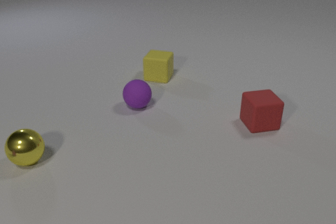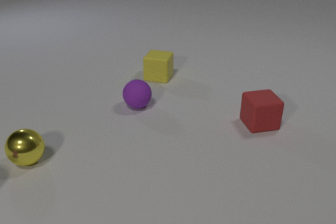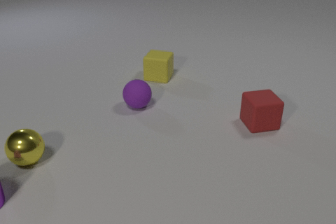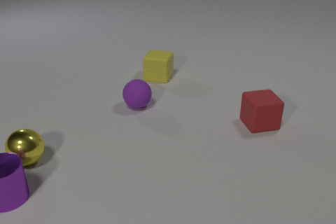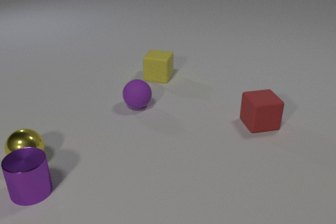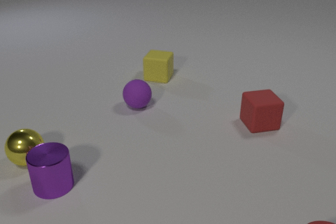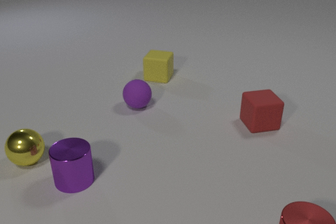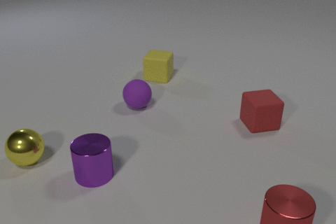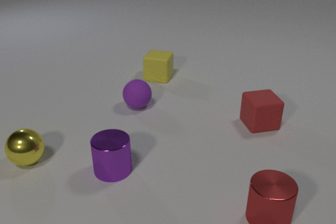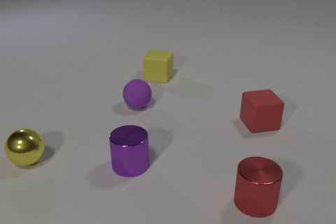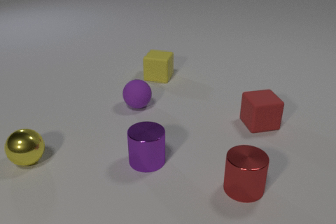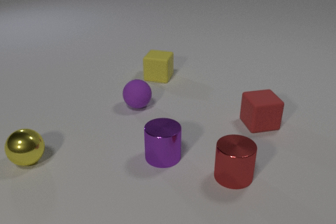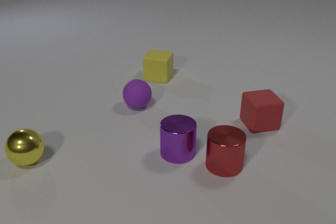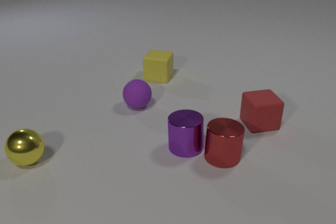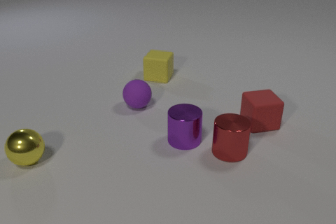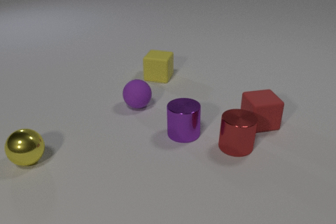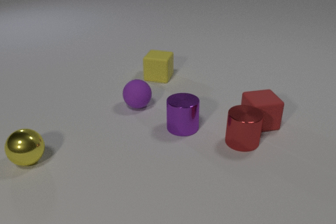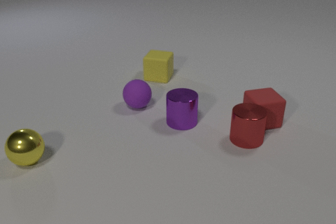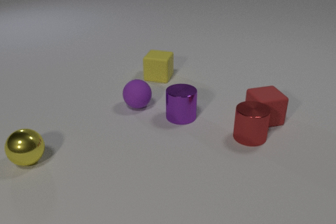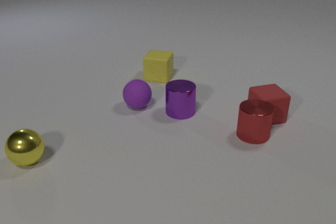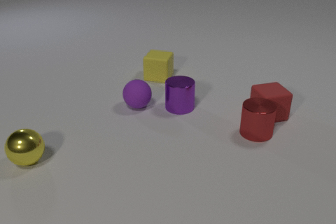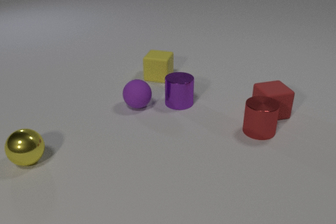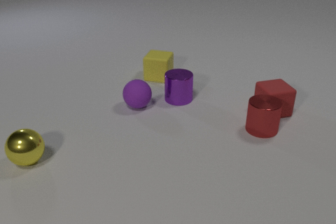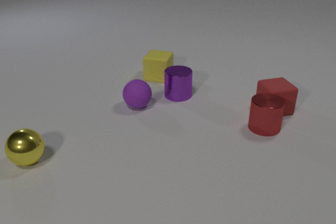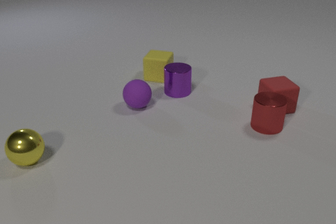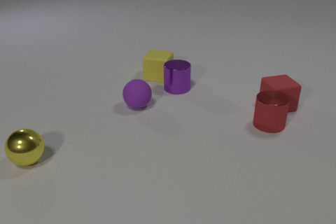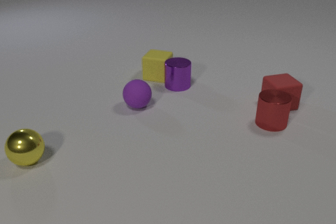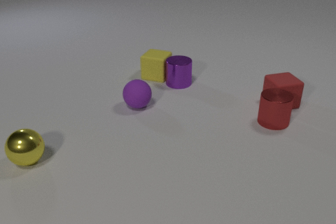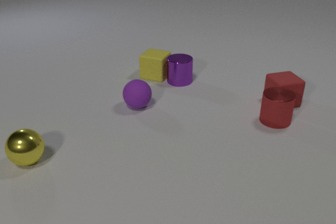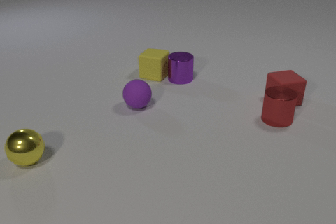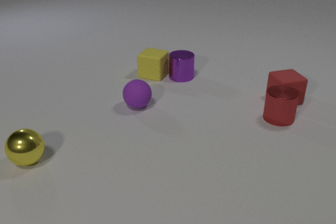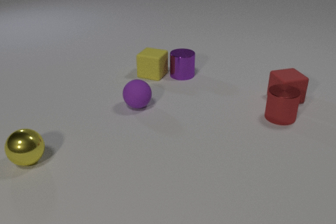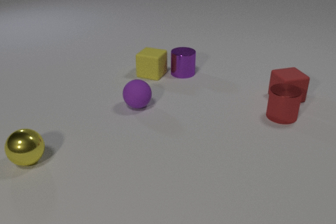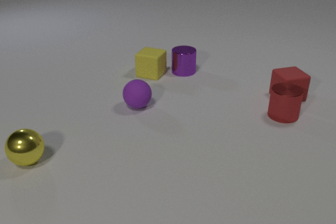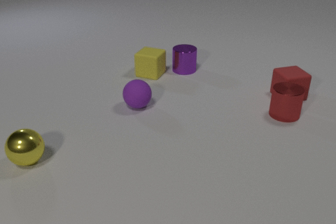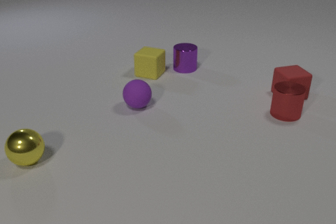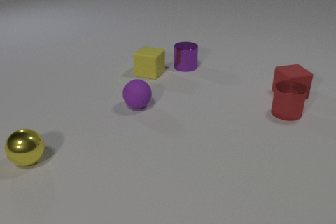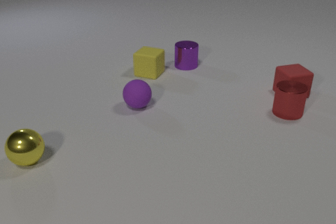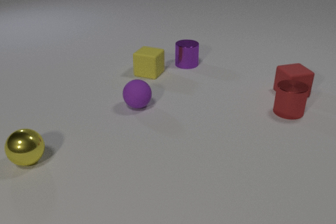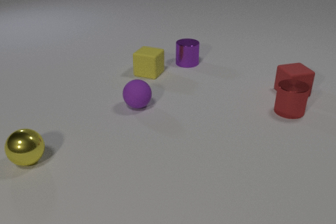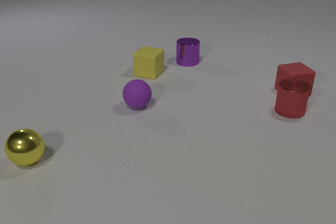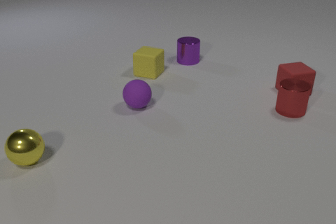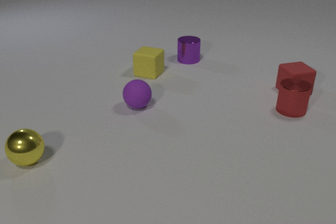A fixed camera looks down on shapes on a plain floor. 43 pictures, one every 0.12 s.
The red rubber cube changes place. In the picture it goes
away from the camera.
The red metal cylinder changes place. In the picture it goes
away from the camera.
0.00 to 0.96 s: The red metal cylinder comes in at the bottom edge, slides away from the camera and to the left. The purple metal cylinder comes in at the left edge, slides to the right.
0.96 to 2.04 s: The red metal cylinder slides away from the camera. The purple metal cylinder slides away from the camera and to the right. The red metal cylinder and the purple metal cylinder collide. The red metal cylinder and the red rubber cube collide.
2.04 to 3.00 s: The red metal cylinder slides away from the camera and to the right. The purple metal cylinder slides away from the camera. The red rubber cube slides away from the camera and to the right.
3.00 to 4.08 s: The red metal cylinder slides away from the camera and to the right. The purple metal cylinder slides away from the camera. The yellow rubber cube slides away from the camera and to the left. The red rubber cube slides away from the camera. The purple metal cylinder and the yellow rubber cube collide.
4.08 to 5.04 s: The red metal cylinder slides away from the camera and to the right. The purple metal cylinder slides away from the camera. The red rubber cube slides away from the camera.
What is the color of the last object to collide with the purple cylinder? yellow.
Are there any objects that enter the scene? yes.
What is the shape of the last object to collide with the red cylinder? cube.
